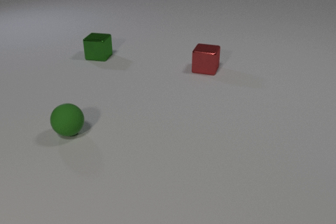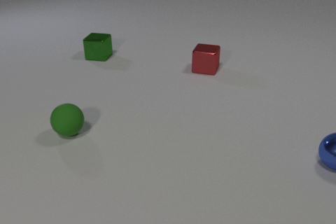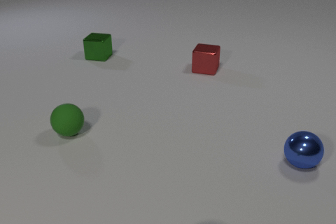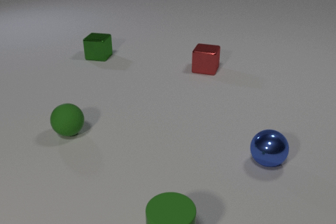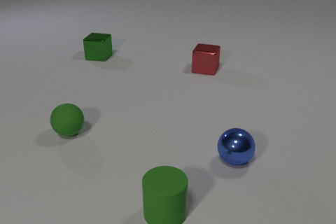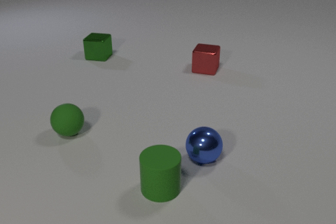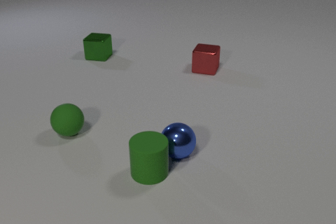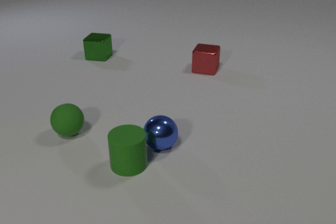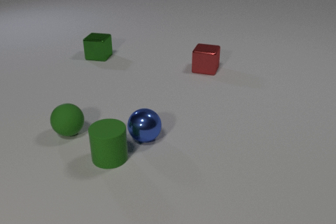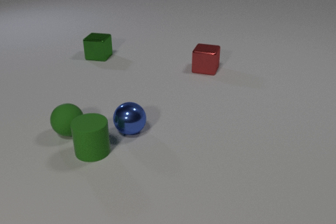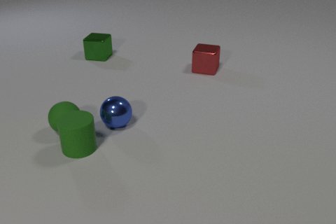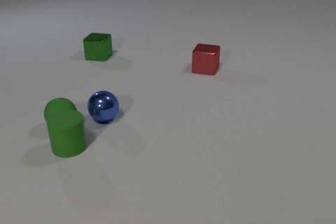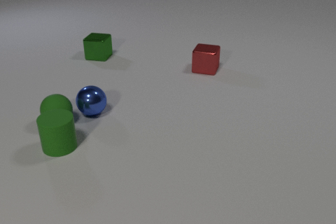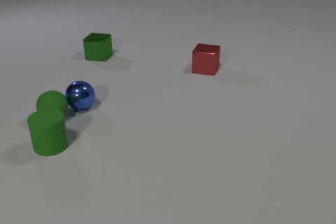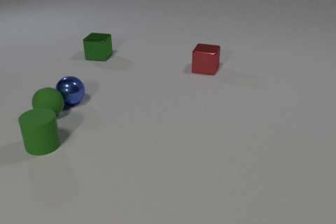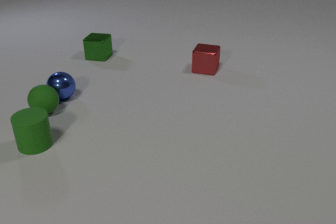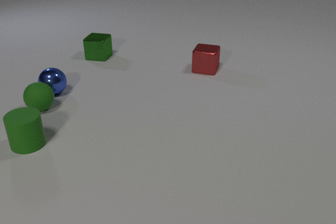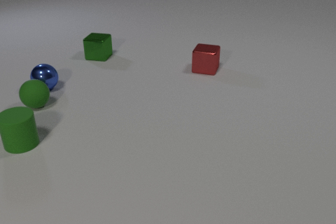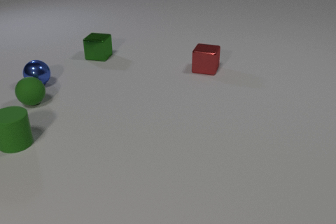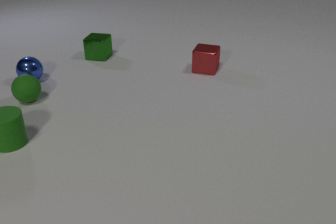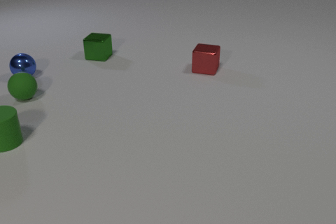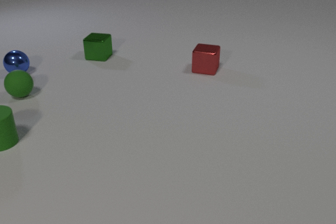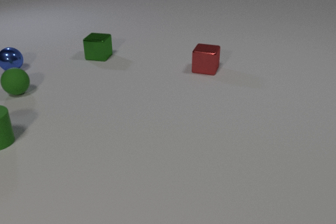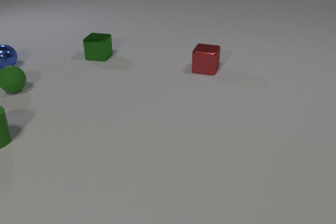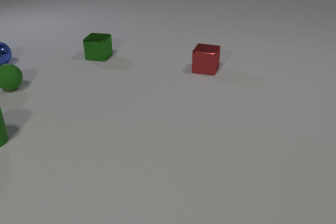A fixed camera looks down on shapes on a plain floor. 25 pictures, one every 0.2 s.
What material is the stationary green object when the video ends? metal.
Are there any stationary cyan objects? no.
What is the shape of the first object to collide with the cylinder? sphere.
0.0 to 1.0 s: The green rubber cylinder comes in at the bottom edge, slides away from the camera. The blue metal sphere comes in at the right edge, rolls to the left.
1.0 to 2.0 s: The green rubber cylinder slides to the left and away from the camera. The blue metal sphere rolls to the left and away from the camera. The green rubber cylinder and the blue metal sphere collide. The green rubber cylinder and the green rubber sphere collide.
2.0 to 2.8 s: The green rubber cylinder slides to the left and away from the camera. The blue metal sphere rolls away from the camera and to the left. The green rubber sphere rolls away from the camera and to the left. The blue metal sphere and the green rubber sphere collide.
2.8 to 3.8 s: The green rubber cylinder slides to the left and away from the camera. The blue metal sphere rolls away from the camera and to the left. The green rubber sphere rolls away from the camera and to the left.
3.8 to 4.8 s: The green rubber cylinder slides to the left and away from the camera. The blue metal sphere rolls away from the camera and to the left. The green rubber sphere rolls away from the camera and to the left.
